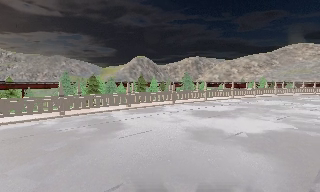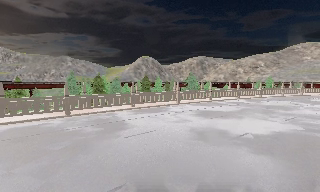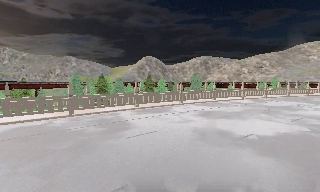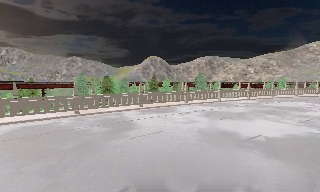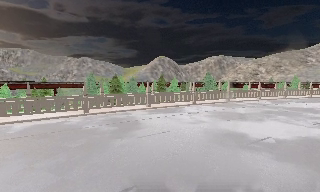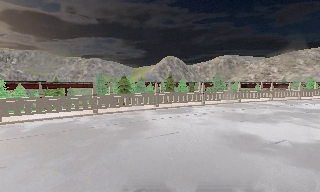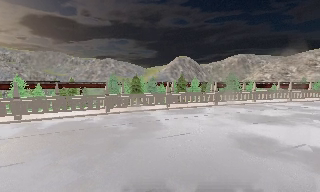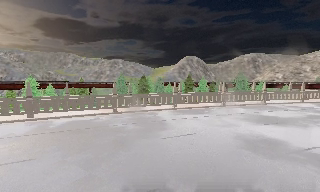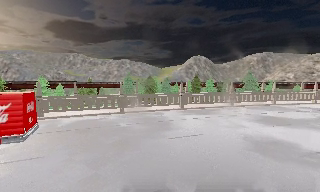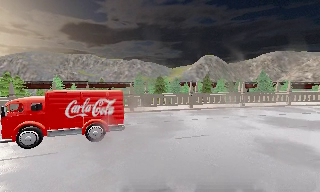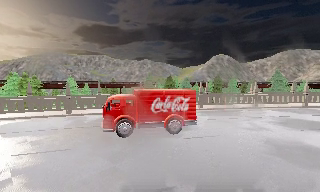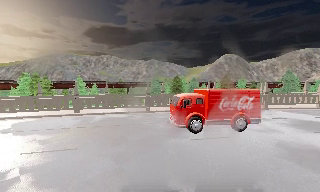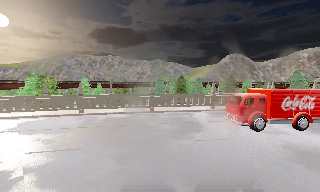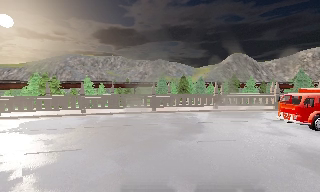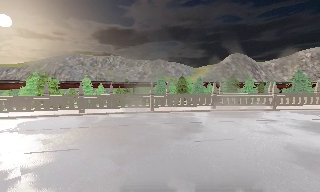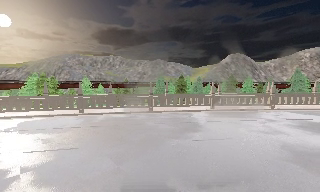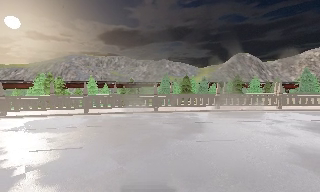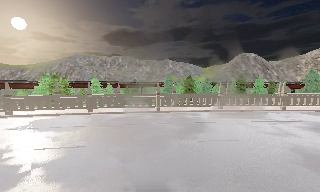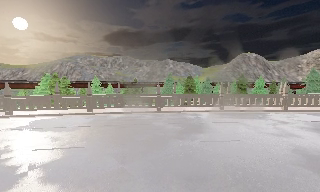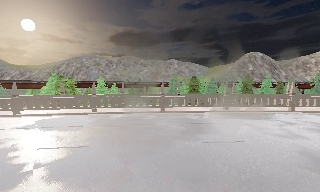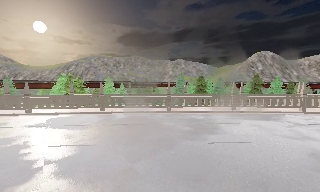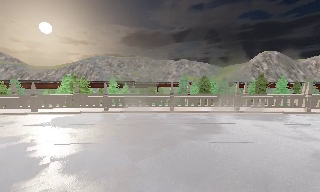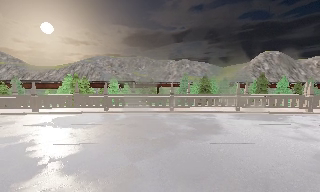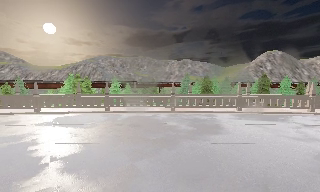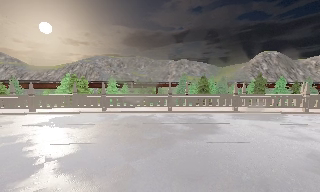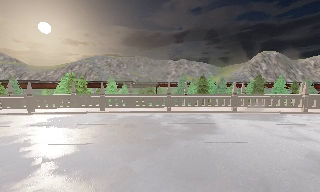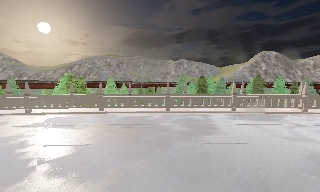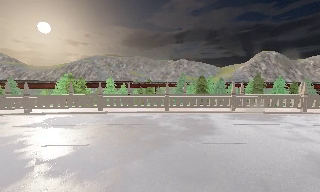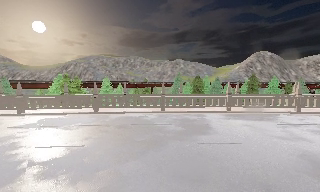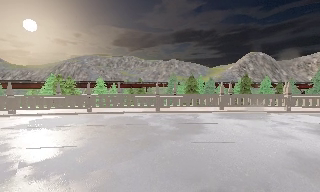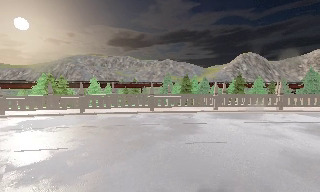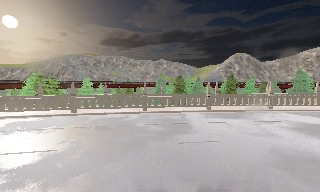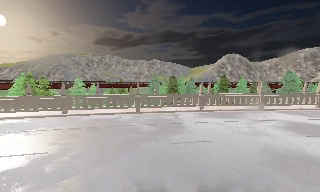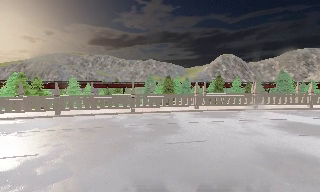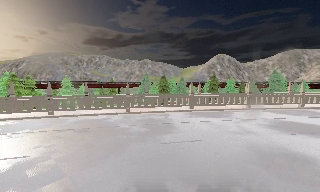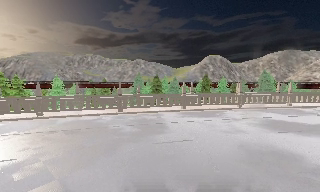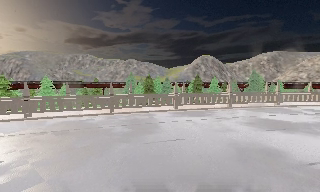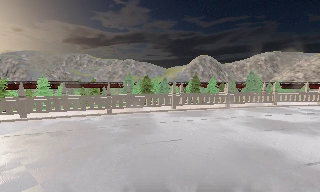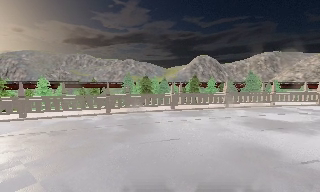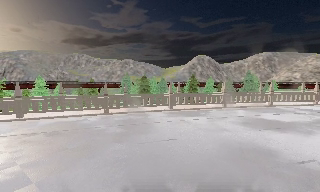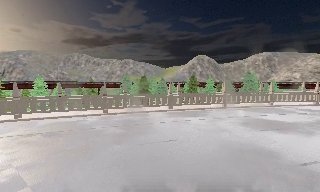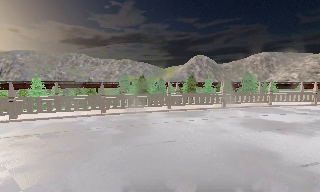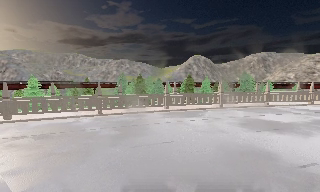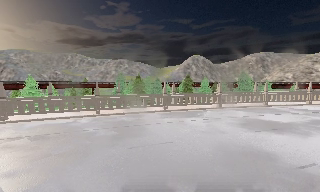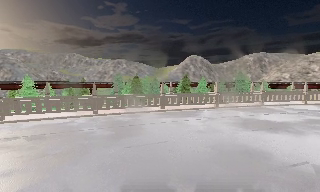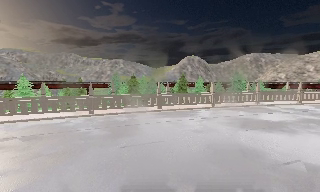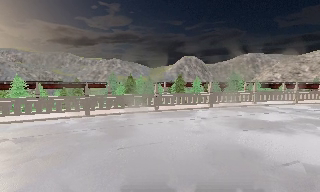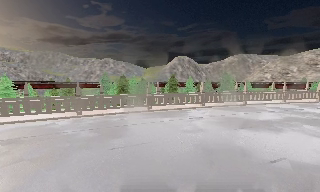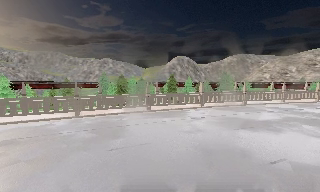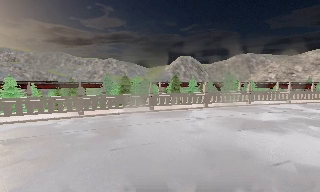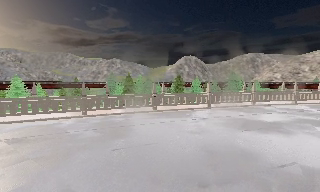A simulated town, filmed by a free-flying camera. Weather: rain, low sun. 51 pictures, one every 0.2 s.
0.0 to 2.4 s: The scene slides to the right, as the camera pans about 30 degrees to its left. It travels to its right, about 0.5 m.
2.4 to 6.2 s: The camera travels to its right, about 1 m, so close, fixed things drift to the left.
6.2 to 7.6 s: The camera swings to its right by about 10 degrees, and the scene slides to the left.
7.6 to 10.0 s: The camera travels forward and to its right, about 1 m, so what stands in front looms larger.
The film runs backward here.
